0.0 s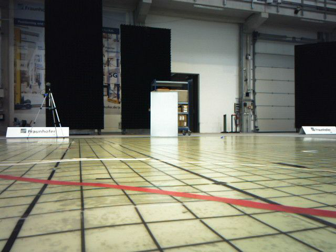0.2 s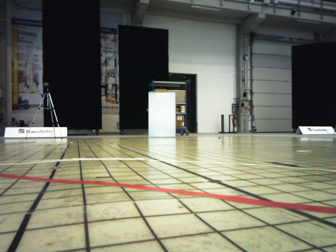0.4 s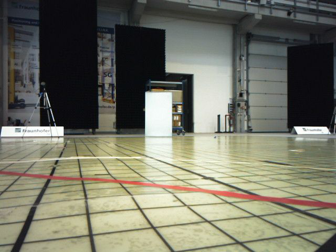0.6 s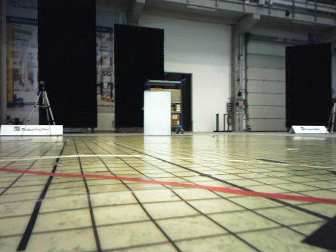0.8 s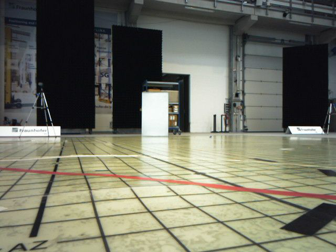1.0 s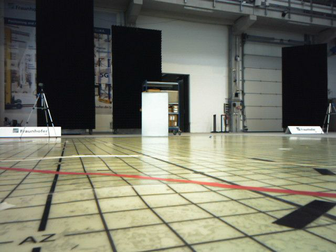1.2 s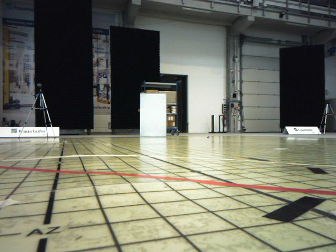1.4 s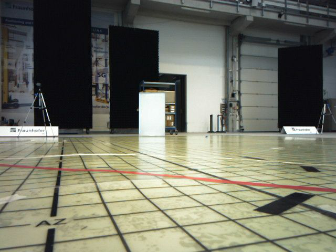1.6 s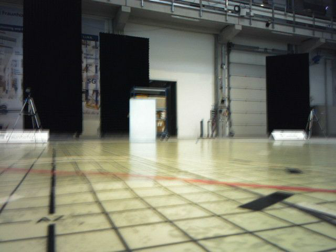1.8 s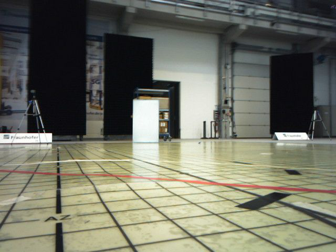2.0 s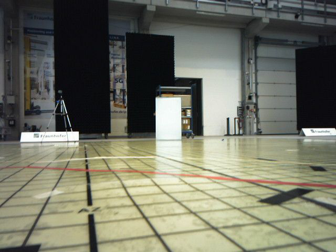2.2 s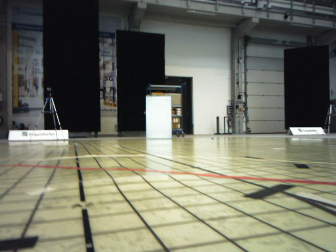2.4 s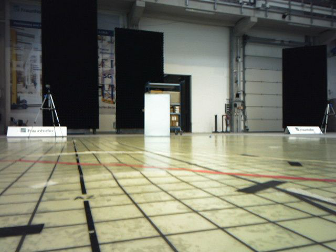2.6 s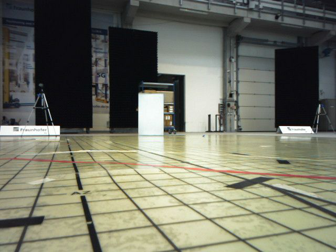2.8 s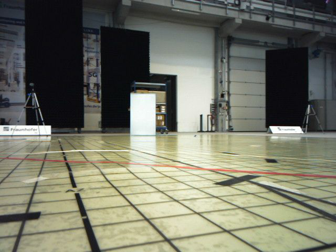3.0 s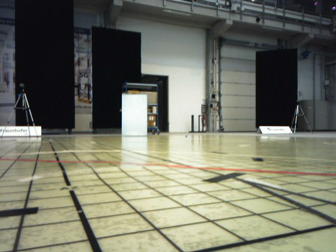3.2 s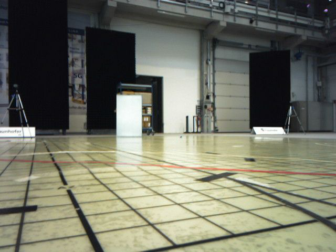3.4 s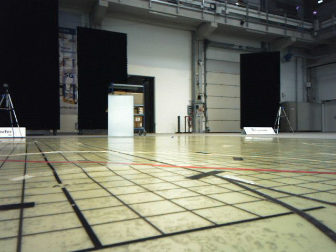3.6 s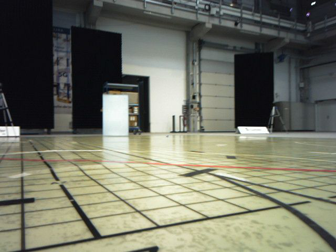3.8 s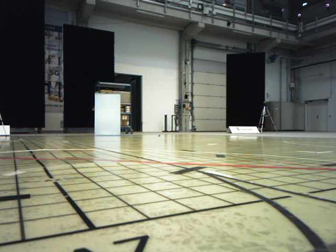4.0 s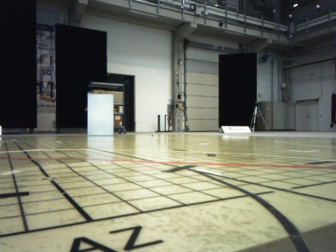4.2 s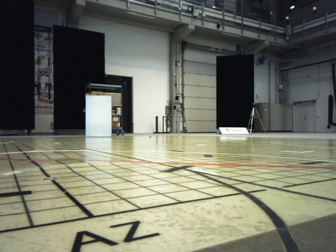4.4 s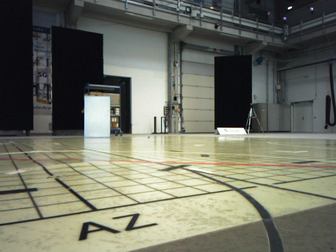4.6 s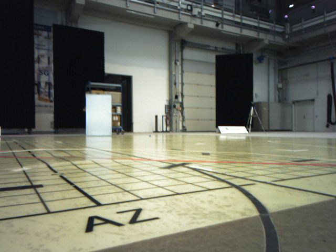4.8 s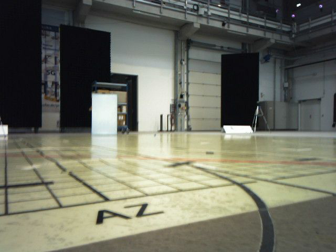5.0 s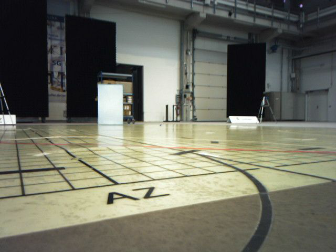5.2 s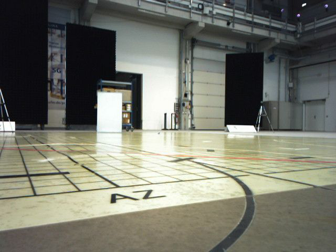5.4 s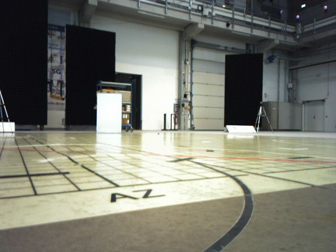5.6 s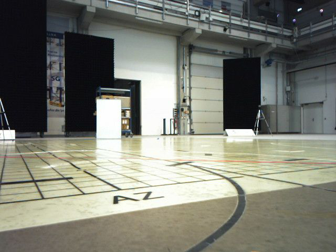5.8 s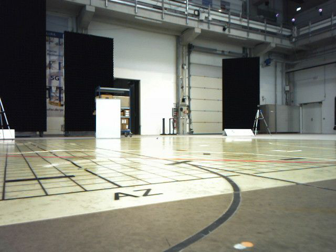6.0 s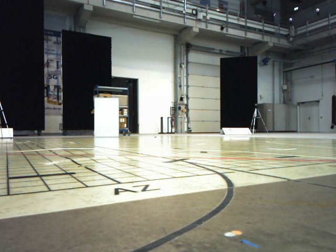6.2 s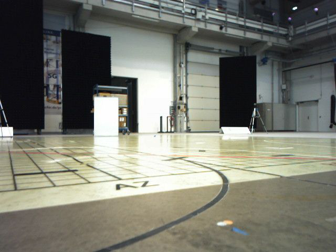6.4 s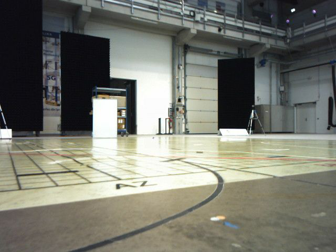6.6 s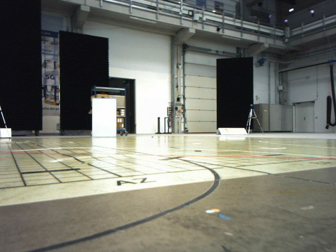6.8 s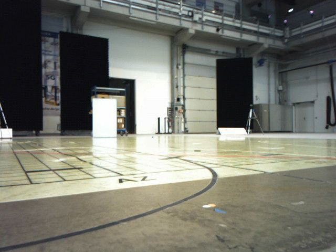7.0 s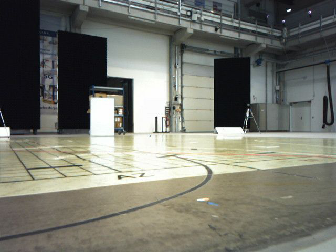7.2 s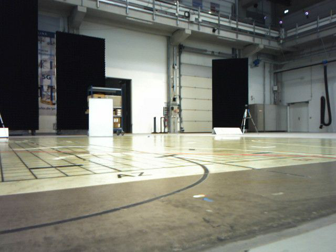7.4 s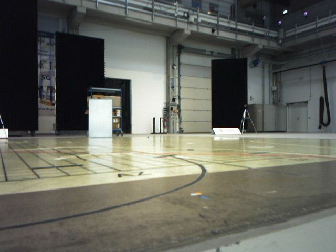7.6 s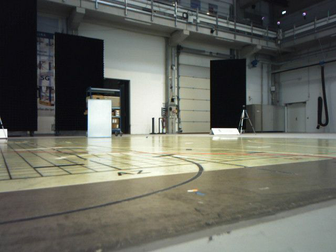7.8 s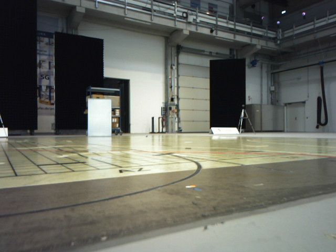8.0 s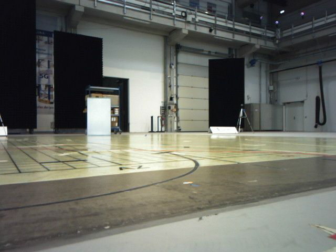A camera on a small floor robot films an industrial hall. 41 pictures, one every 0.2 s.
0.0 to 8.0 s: The camera pans to its right, which is clockwise from overhead, by about 15 degrees. It travels backward, about 1.6 m, so what stands in front gets smaller.
The film runs backward here.
